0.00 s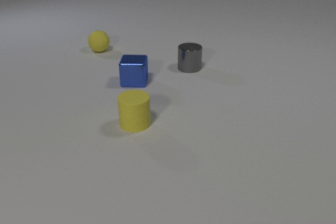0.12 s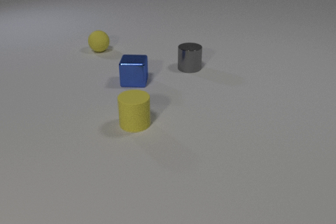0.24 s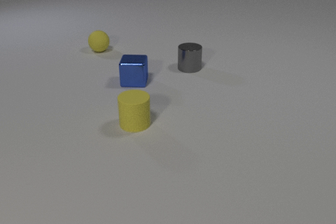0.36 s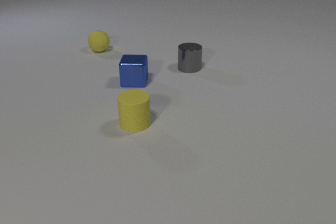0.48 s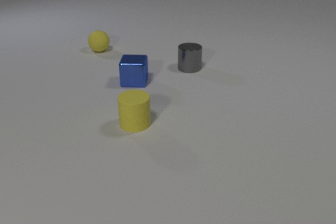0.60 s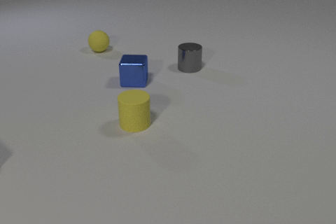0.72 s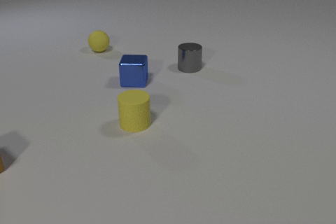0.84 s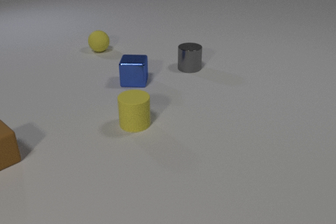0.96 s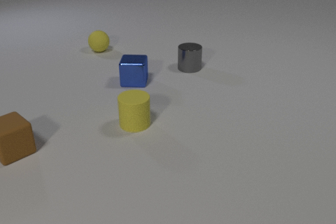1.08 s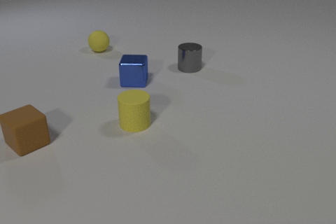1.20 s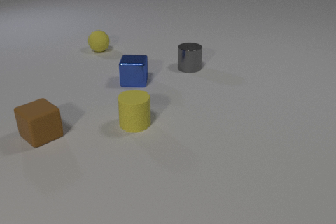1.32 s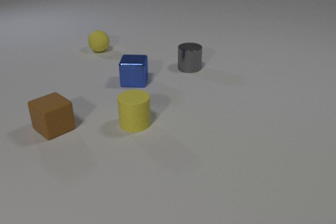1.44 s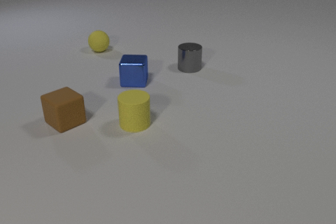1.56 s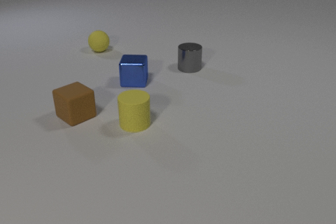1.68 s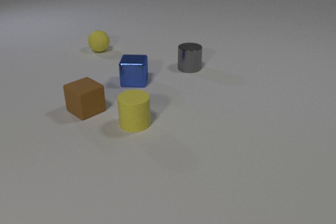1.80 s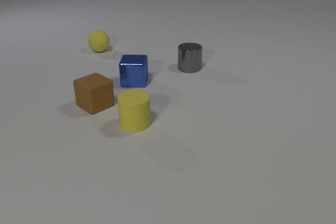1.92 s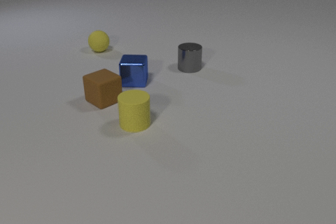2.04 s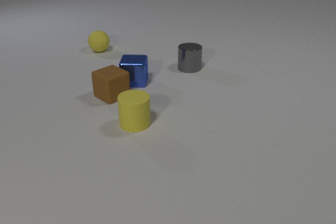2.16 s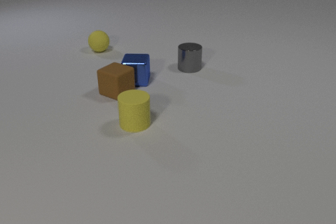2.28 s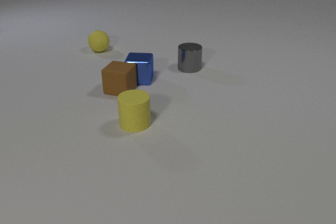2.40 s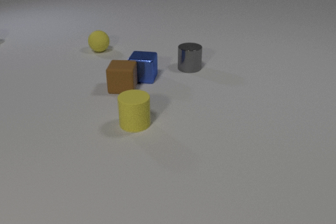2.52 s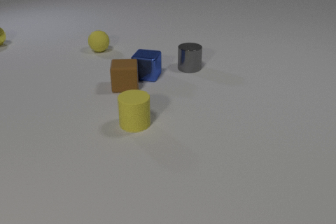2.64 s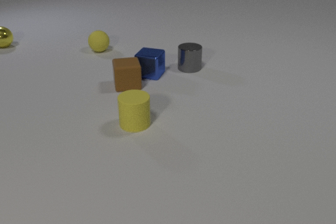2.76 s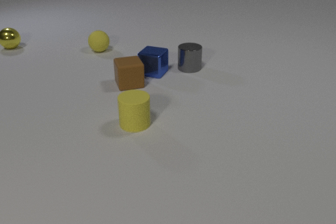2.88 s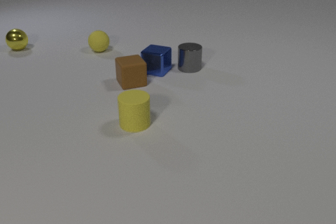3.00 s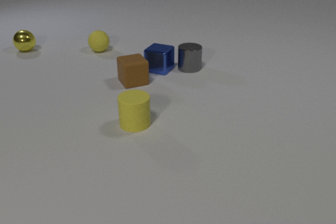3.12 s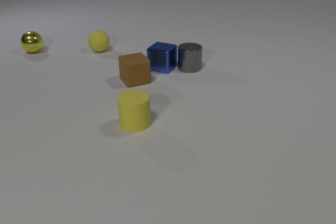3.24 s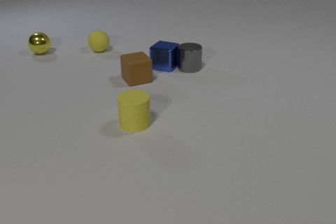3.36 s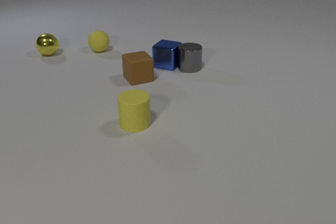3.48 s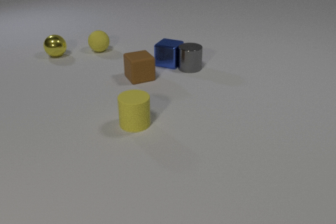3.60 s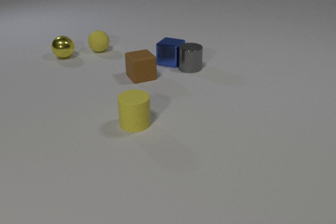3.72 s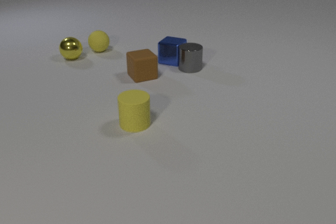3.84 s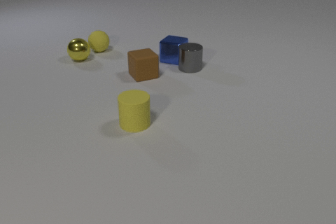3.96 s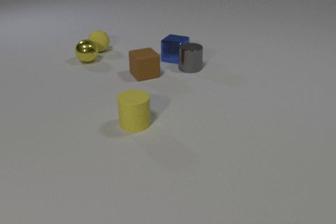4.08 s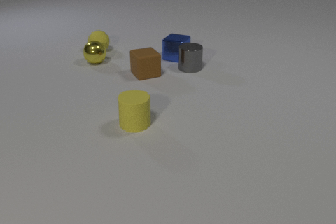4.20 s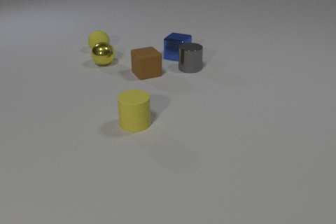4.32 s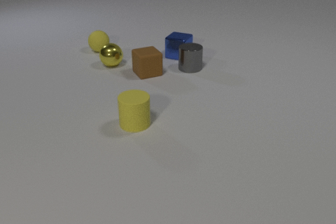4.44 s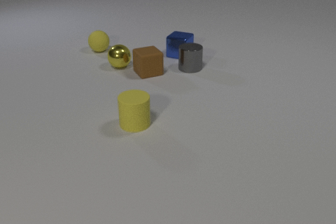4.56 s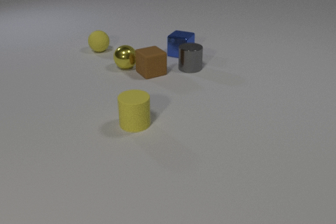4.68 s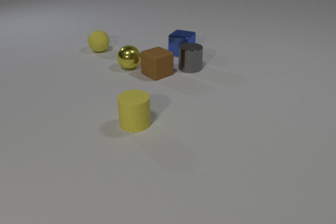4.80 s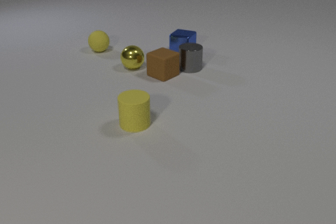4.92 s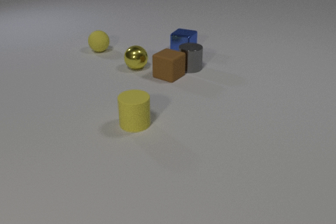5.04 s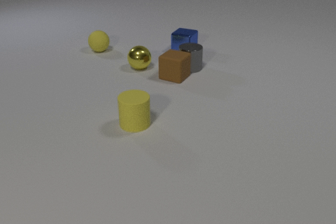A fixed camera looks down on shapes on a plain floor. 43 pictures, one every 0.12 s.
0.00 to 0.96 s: The brown rubber cube comes in at the left edge, slides to the right and away from the camera.
0.96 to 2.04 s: The brown rubber cube slides to the right and away from the camera.
2.04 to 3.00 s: The brown rubber cube slides away from the camera and to the right, spins counterclockwise seen from above by about 75 degrees, its near face sliding to the right. The blue metal cube slides away from the camera and to the right, spins clockwise seen from above by about 15 degrees, its near face sliding to the left. The yellow metal sphere comes in at the left edge, rolls to the right and toward the camera. The brown rubber cube and the blue metal cube collide.
3.00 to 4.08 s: The brown rubber cube slides away from the camera and to the right. The blue metal cube slides away from the camera and to the right. The yellow metal sphere rolls to the right and toward the camera. The blue metal cube and the gray metal cylinder collide.
4.08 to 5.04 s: The brown rubber cube slides to the right, spins so that its near face slides to the right, counterclockwise seen from above. The blue metal cube slides away from the camera and to the right. The yellow metal sphere rolls to the right and toward the camera. The brown rubber cube and the yellow metal sphere collide.
What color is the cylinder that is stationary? yellow.
How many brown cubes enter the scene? 1.
Are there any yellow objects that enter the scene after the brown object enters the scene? yes.
